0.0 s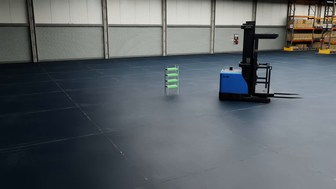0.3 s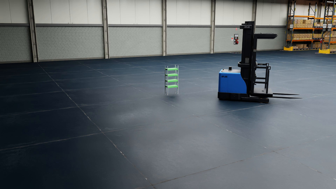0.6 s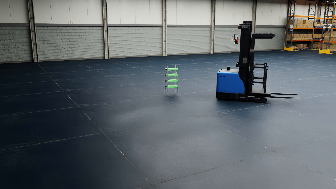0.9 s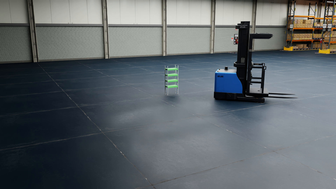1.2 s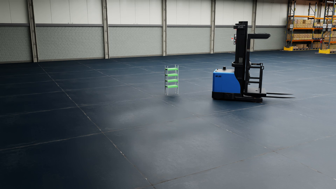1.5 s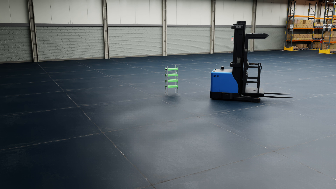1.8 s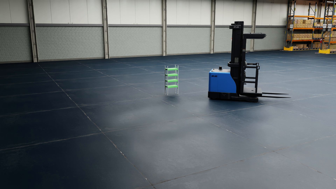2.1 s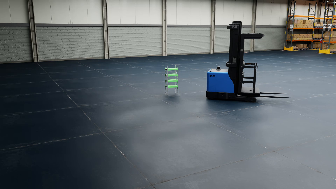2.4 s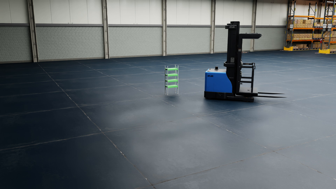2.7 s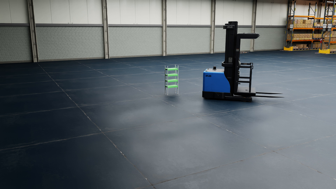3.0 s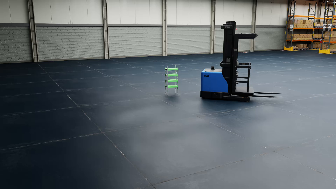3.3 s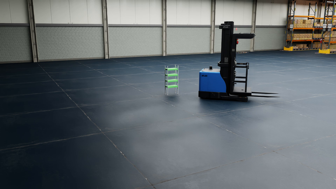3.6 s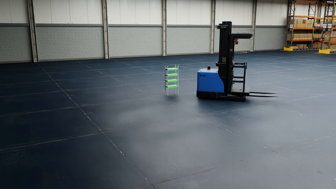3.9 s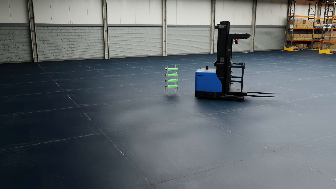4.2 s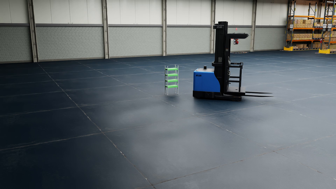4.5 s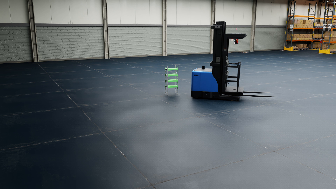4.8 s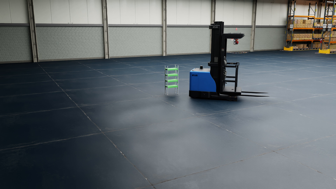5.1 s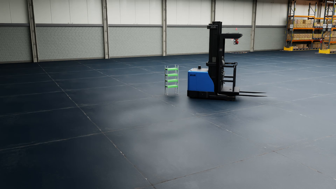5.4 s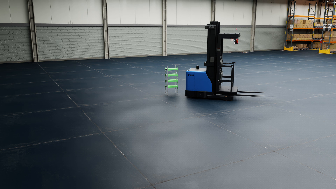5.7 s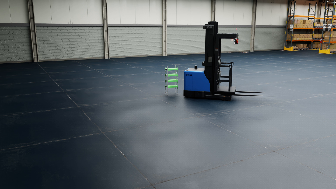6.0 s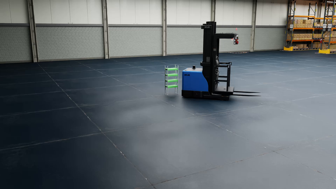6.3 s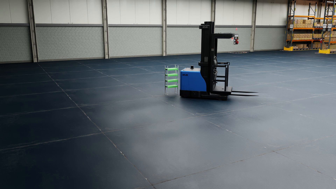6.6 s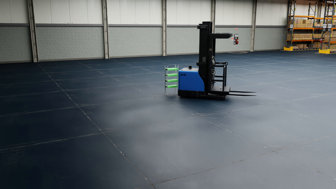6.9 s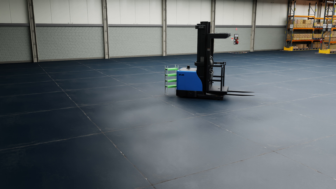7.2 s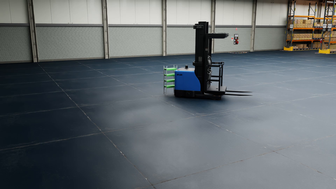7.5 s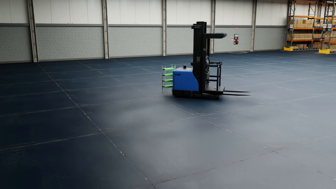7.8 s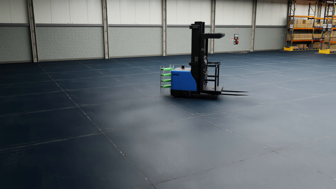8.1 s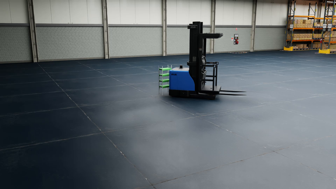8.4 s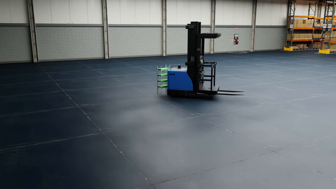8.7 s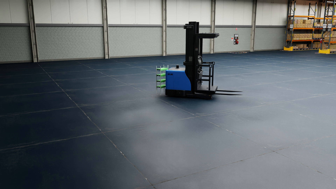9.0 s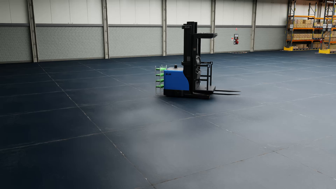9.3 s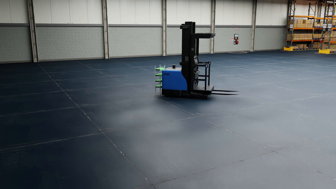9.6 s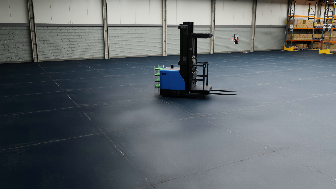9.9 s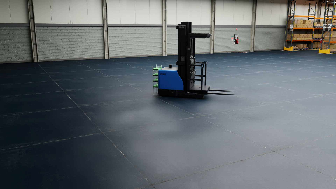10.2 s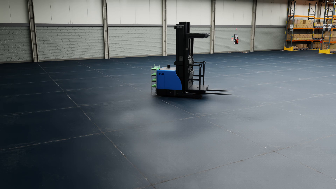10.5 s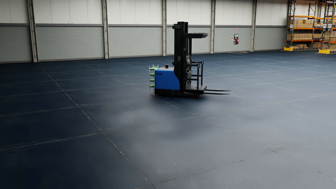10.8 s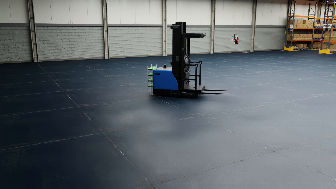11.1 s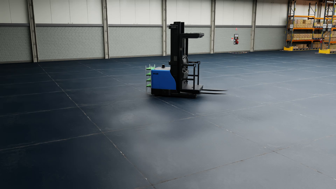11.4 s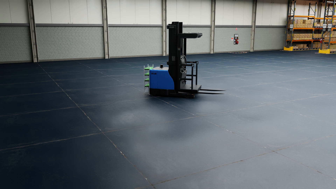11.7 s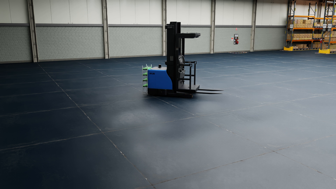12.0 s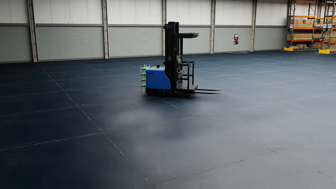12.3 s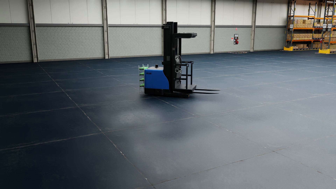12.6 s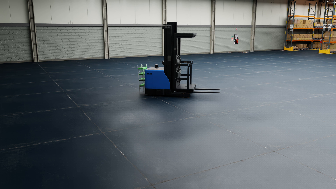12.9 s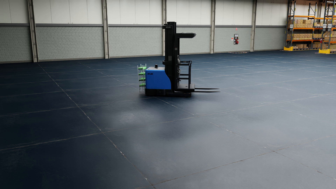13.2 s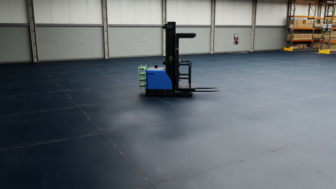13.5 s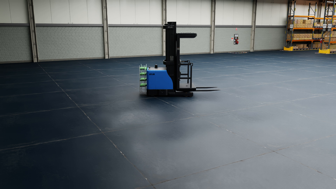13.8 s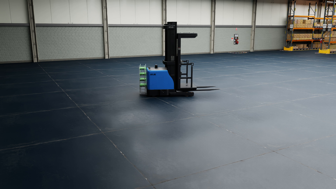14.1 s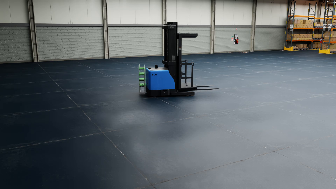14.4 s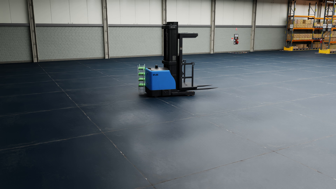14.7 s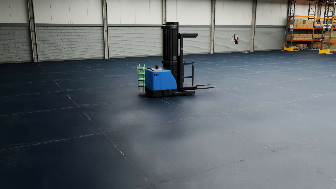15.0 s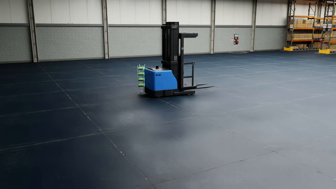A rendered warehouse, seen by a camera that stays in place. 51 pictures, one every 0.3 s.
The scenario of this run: A forklift runs into an object in its way.
